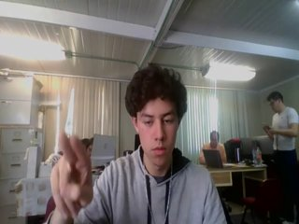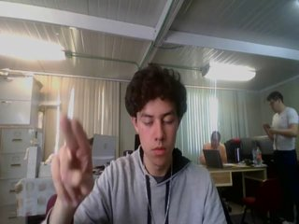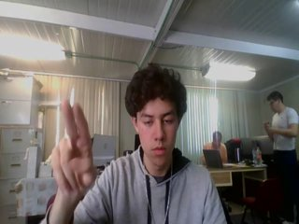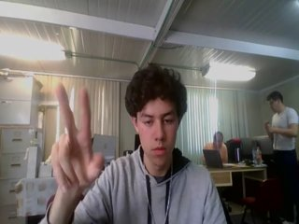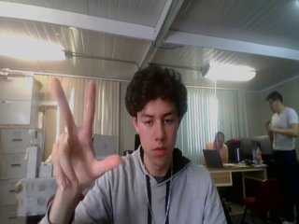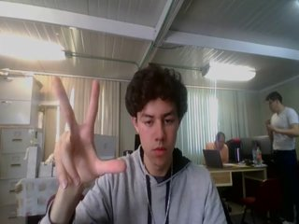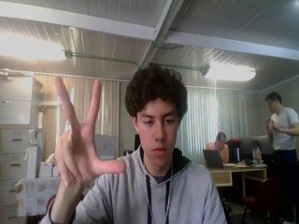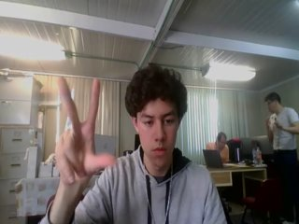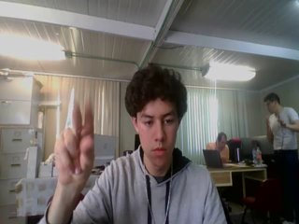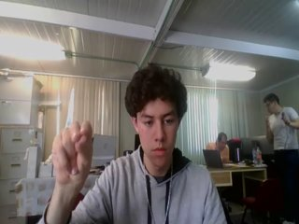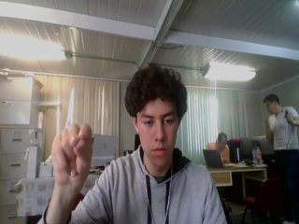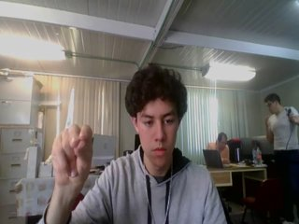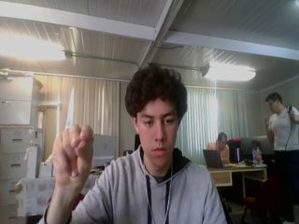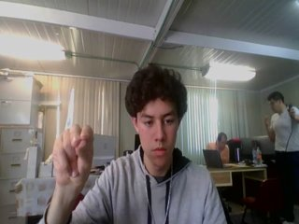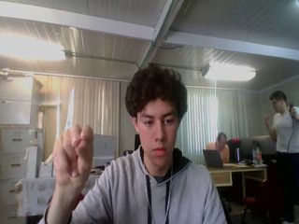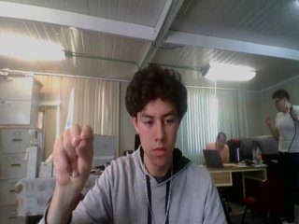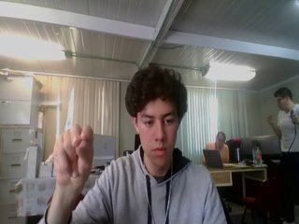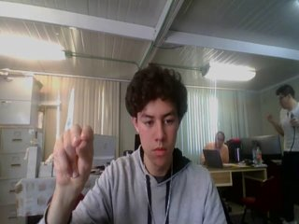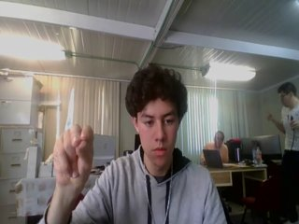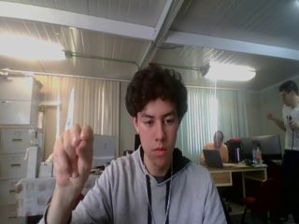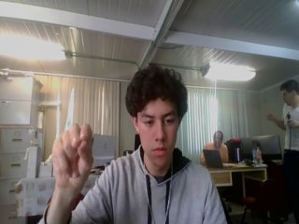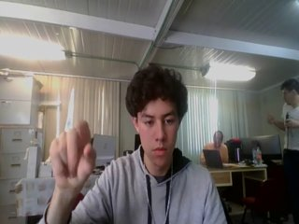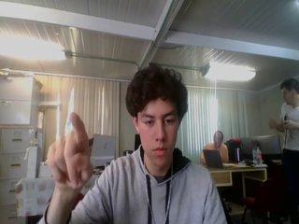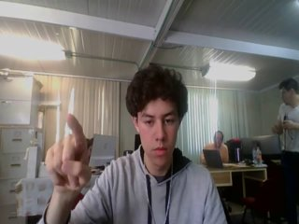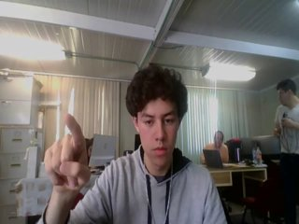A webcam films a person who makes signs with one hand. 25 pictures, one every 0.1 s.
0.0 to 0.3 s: Pointing with two fingers.
0.4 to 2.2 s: Zoom out.
